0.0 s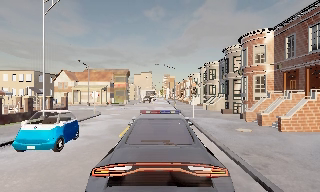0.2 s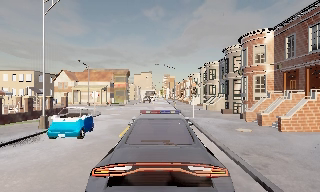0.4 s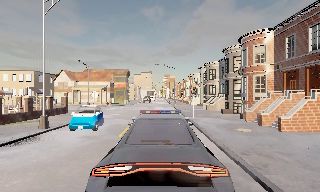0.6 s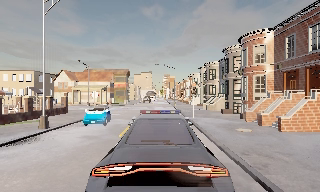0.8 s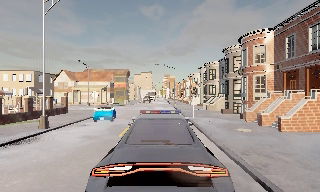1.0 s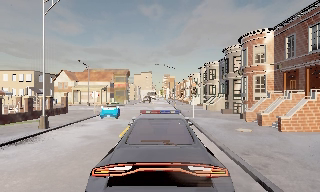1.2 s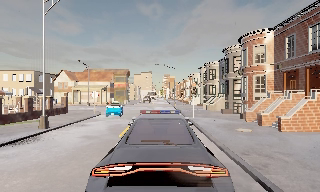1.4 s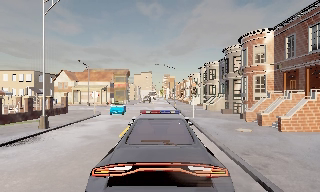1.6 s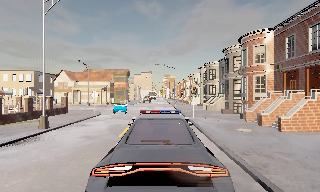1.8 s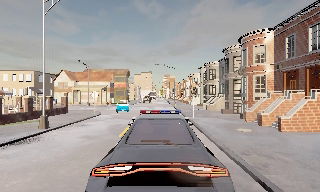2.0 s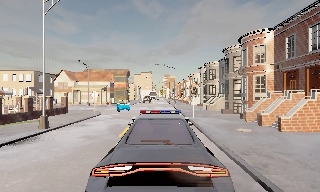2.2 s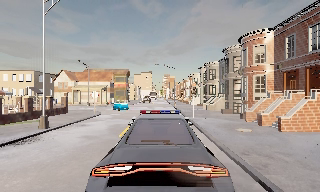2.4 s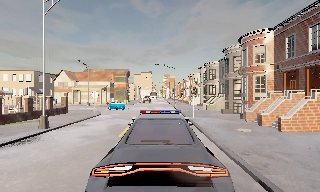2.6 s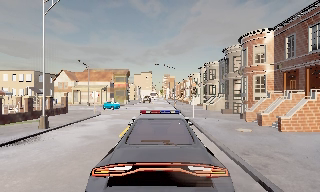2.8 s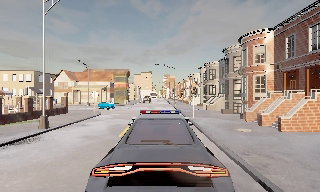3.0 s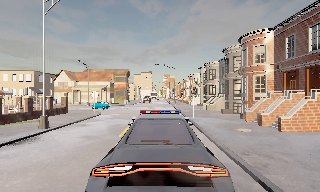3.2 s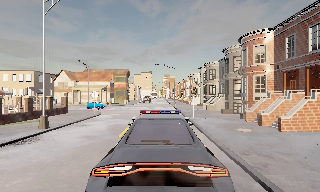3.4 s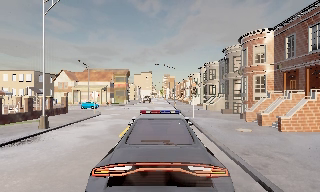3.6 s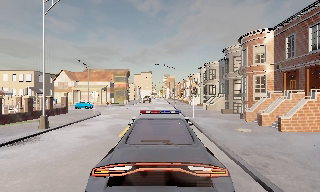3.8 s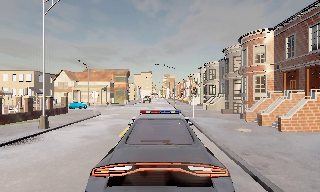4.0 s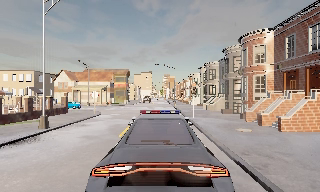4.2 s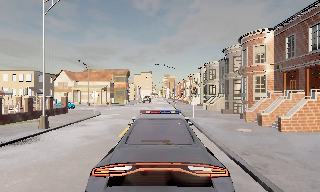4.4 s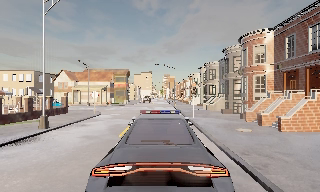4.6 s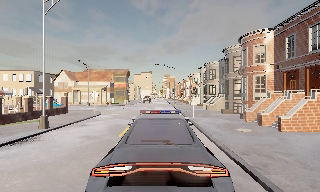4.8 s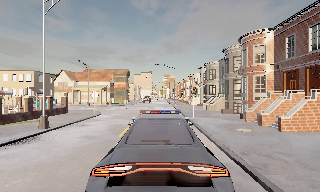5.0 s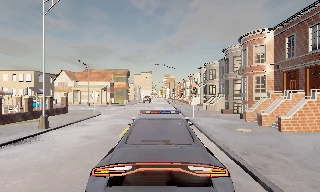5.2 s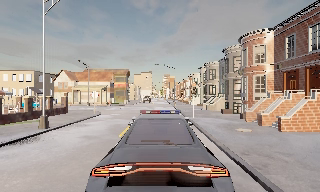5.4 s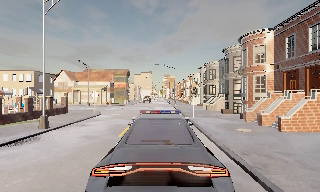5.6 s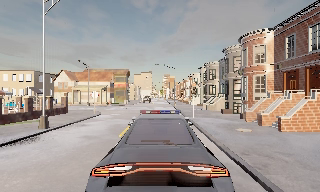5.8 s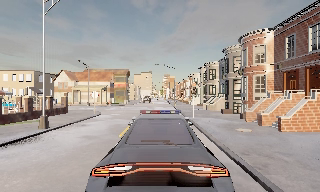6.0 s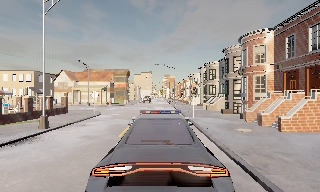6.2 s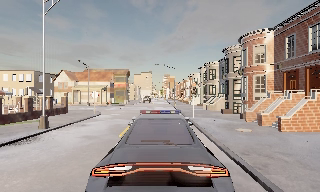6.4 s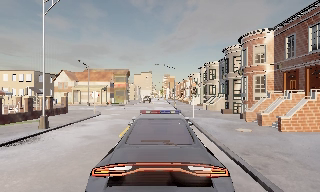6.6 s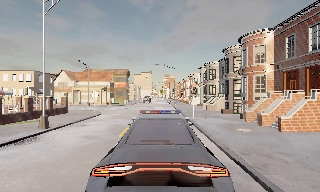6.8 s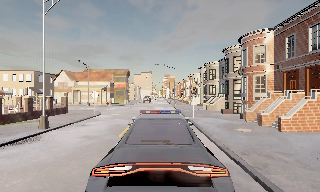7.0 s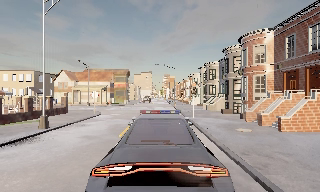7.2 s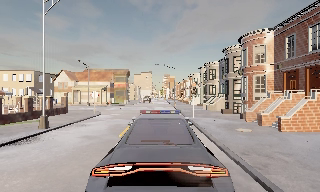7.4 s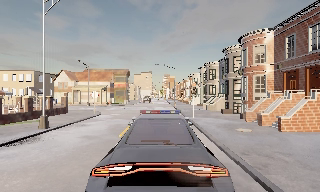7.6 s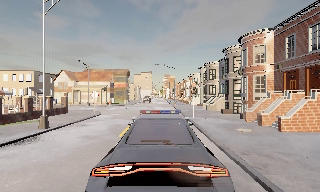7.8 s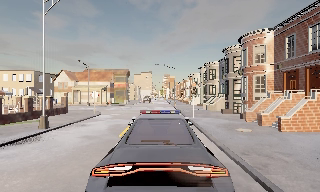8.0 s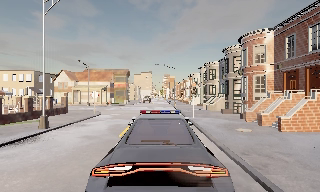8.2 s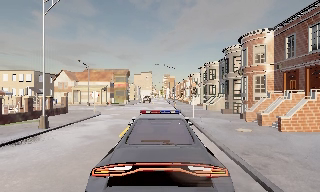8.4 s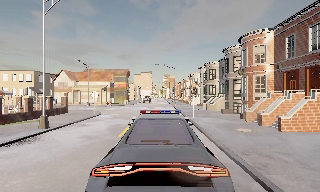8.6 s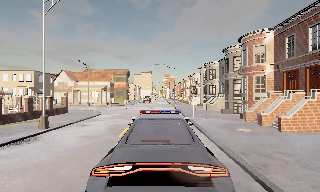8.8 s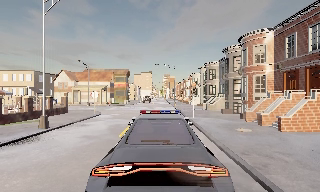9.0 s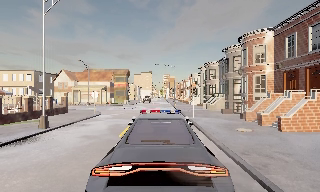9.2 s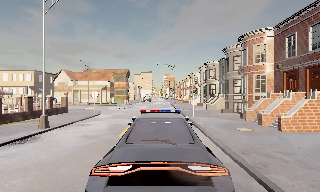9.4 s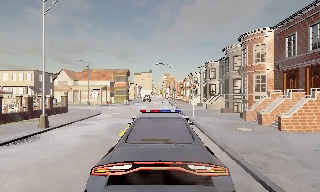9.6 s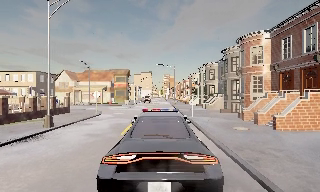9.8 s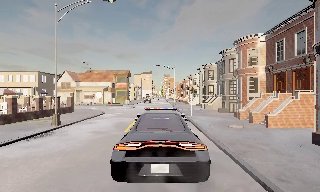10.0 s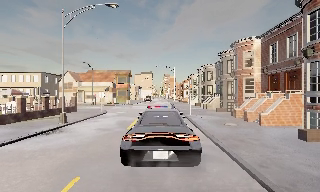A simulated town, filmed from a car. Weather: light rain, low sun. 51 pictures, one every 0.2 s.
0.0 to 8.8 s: The camera keeps its place and its aim.
8.8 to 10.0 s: The camera travels backward, about 1.5 m, so what stands in front gets smaller. It gains speed.
The film runs backward here.
